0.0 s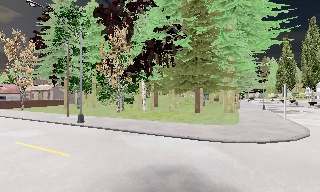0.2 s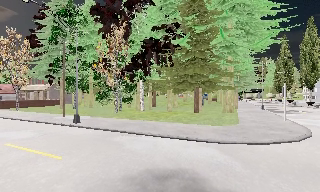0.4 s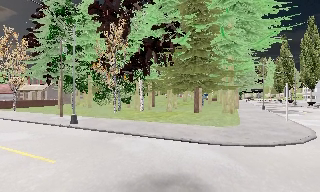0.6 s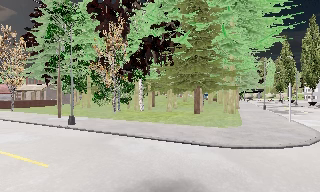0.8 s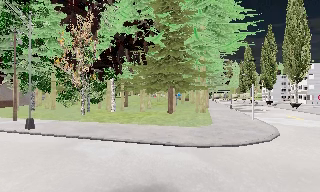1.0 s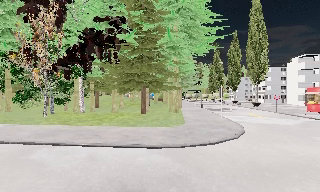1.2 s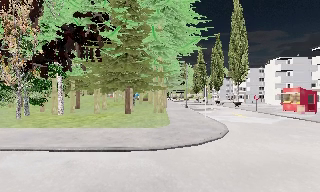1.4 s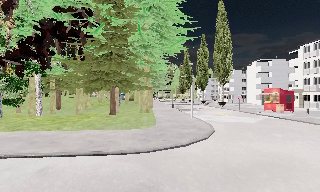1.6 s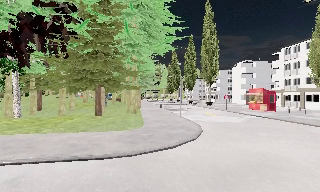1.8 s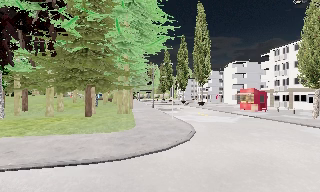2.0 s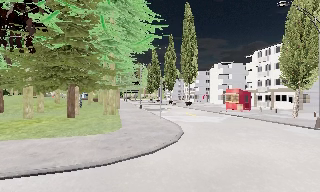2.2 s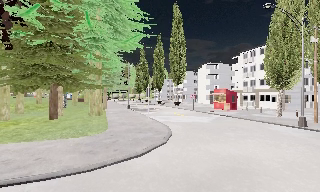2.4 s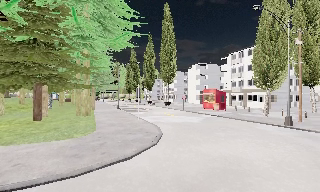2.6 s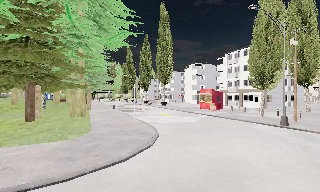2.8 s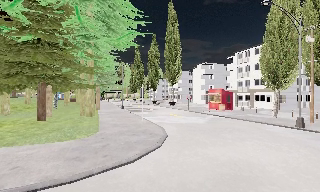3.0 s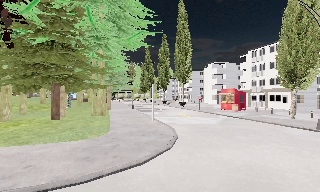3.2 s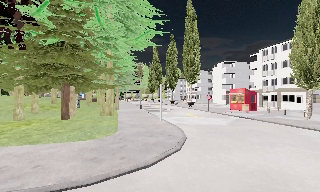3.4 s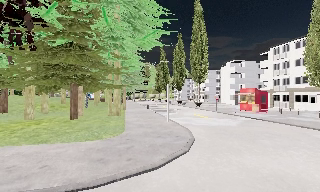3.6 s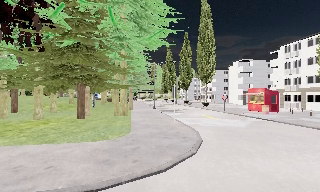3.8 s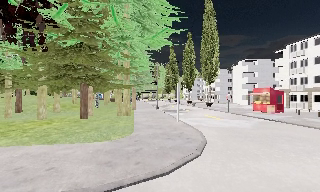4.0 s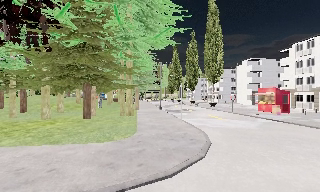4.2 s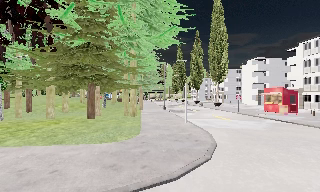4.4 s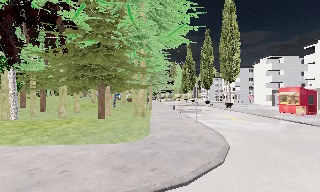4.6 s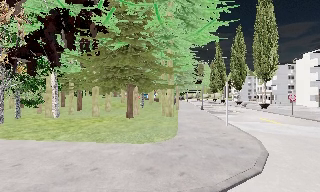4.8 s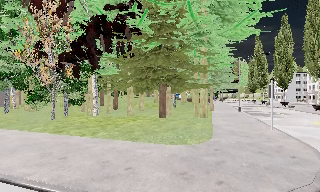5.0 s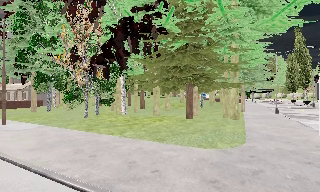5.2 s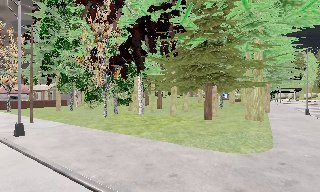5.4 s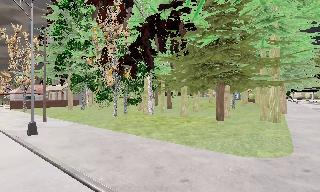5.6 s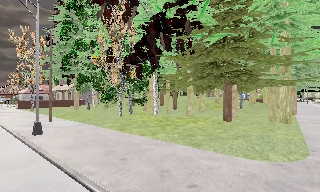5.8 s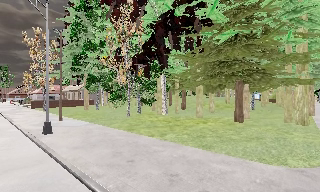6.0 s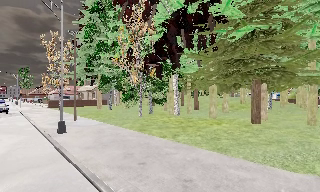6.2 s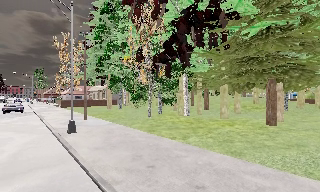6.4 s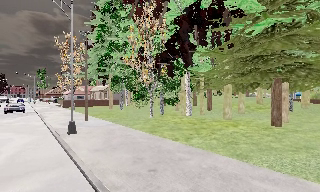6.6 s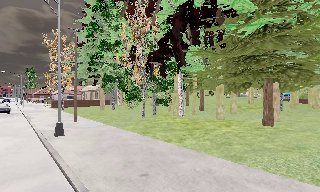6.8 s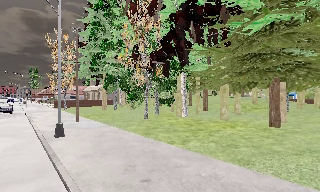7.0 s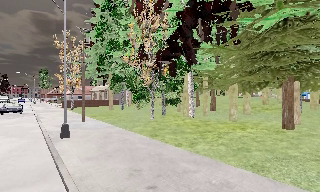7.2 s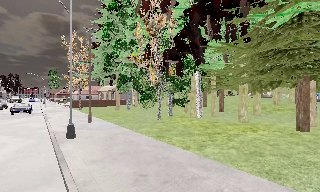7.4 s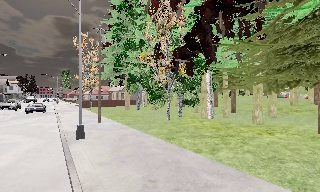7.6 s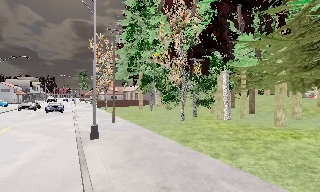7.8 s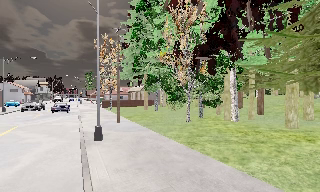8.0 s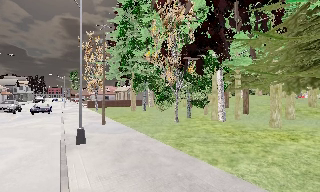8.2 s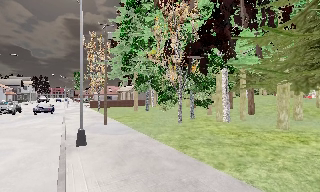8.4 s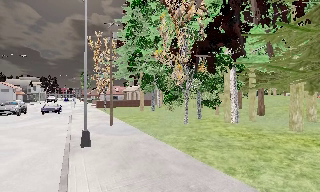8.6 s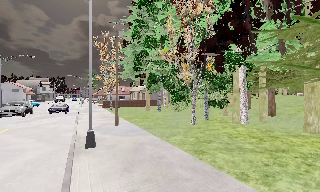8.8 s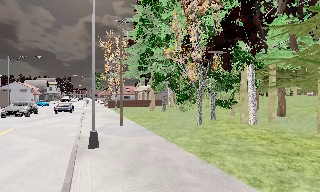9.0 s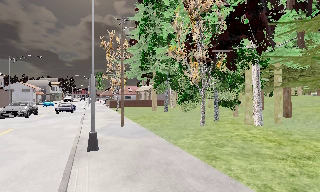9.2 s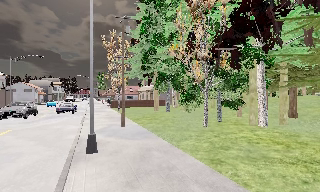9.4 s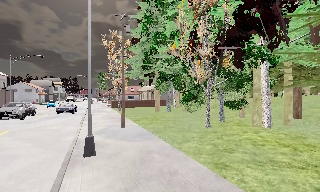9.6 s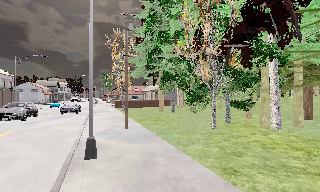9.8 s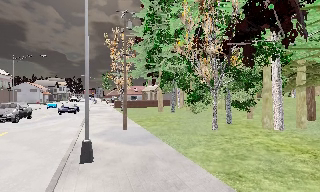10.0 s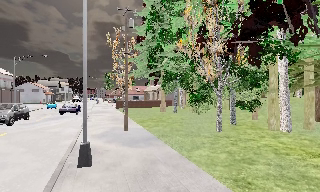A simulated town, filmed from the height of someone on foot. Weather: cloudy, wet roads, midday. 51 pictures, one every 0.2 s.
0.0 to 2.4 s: The camera pans to its right, which is clockwise from overhead, by about 50 degrees. It travels forward, about 3.5 m.
2.4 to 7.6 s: The camera pans to its left, which is counterclockwise from overhead, by about 85 degrees. It travels forward, about 6 m.
7.6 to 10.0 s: The camera travels forward, about 3.5 m, so what stands in front looms larger.
The film runs forward here.
